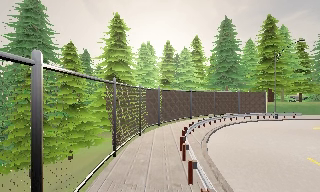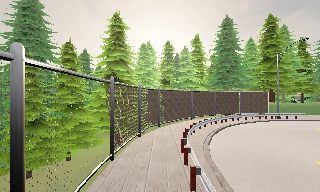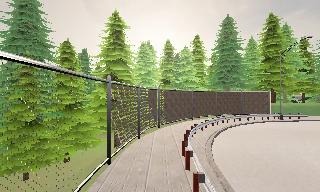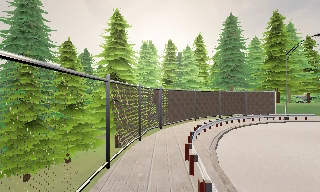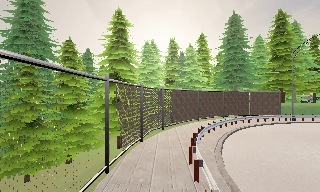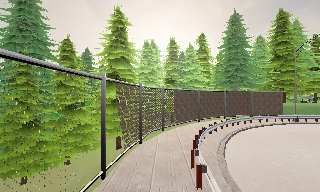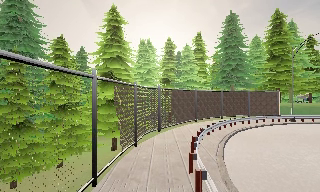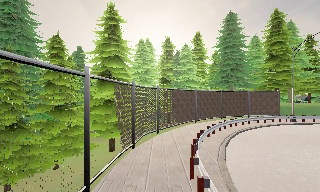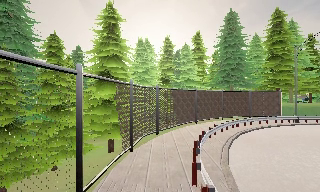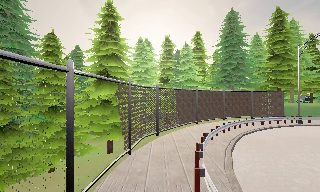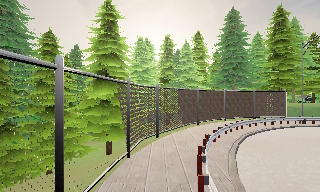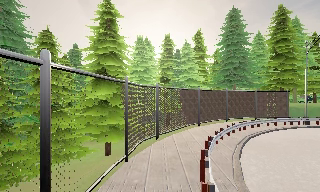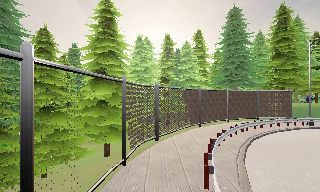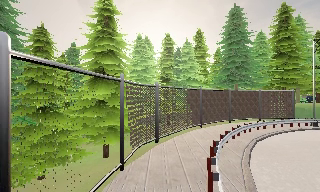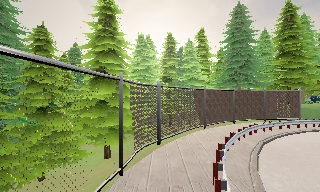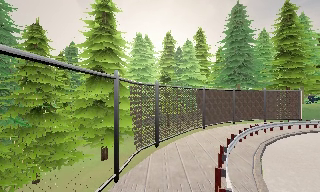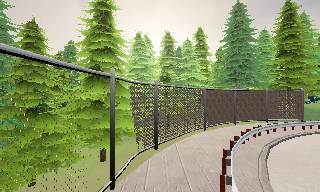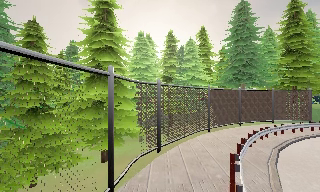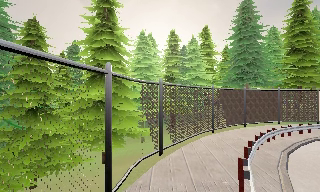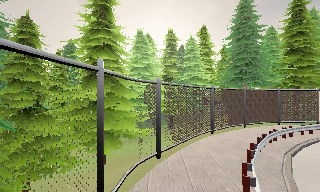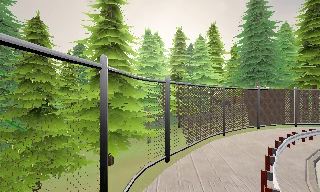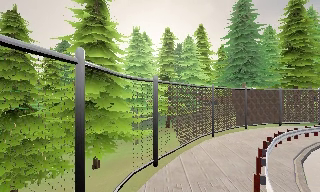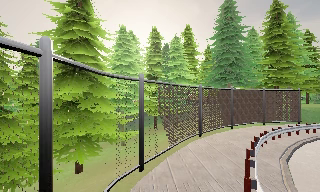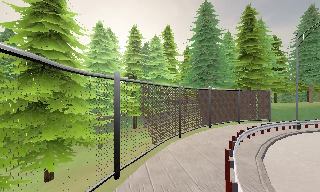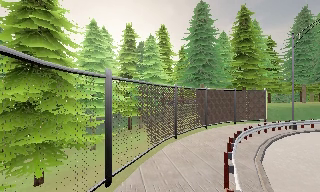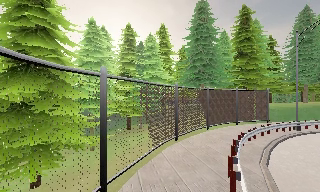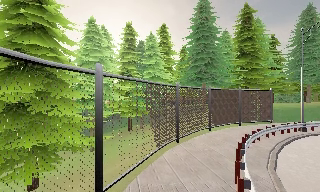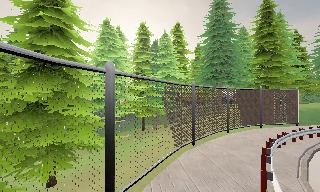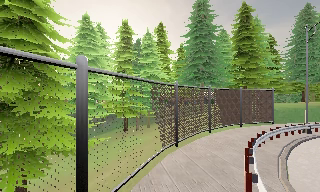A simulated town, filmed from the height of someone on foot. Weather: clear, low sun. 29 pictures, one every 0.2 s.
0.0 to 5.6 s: The scene slides to the left, as the camera pans about 15 degrees to its right. It travels forward, about 10 m, so what stands in front looms larger.
The film runs forward here.
